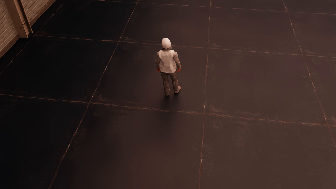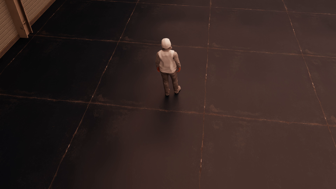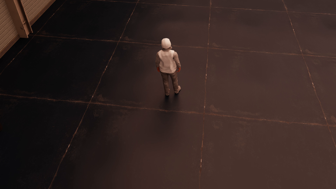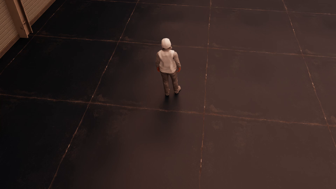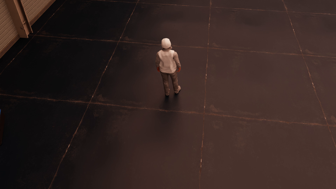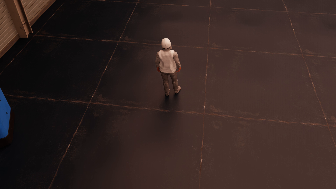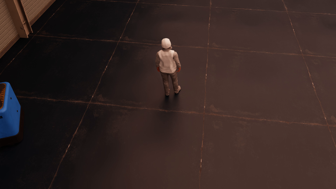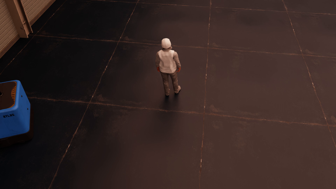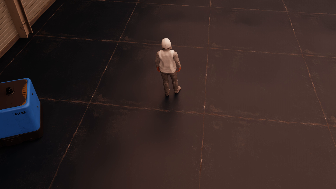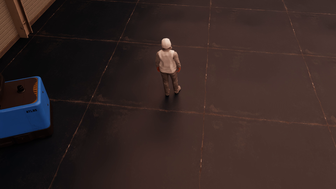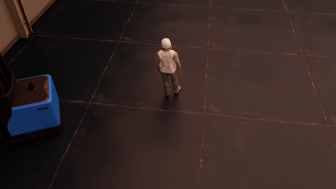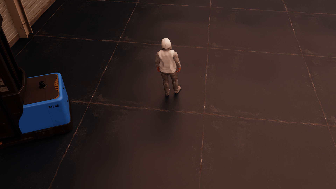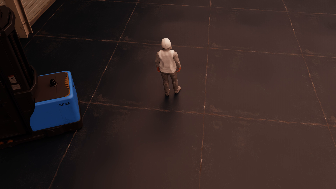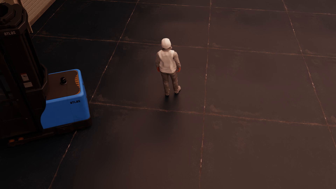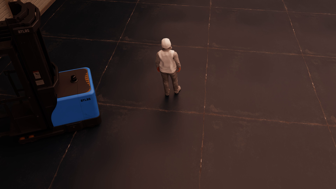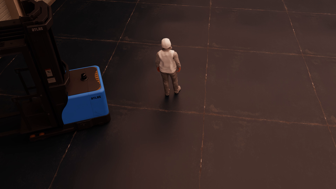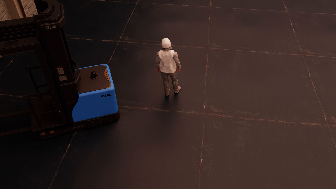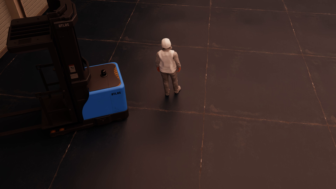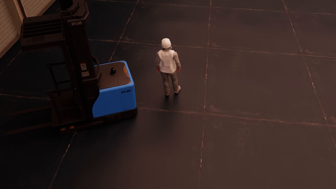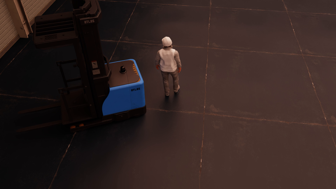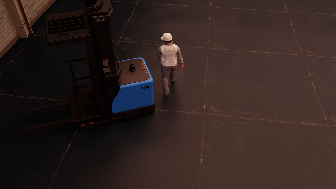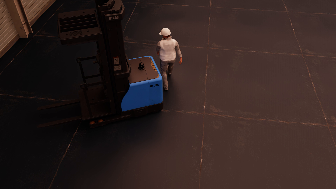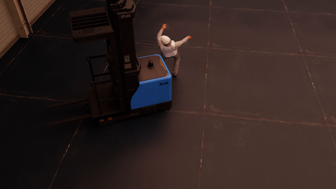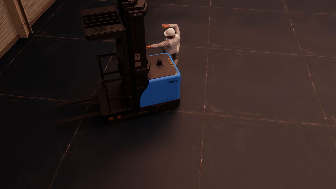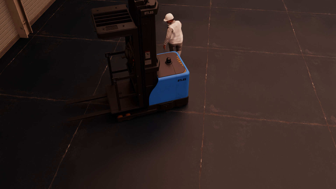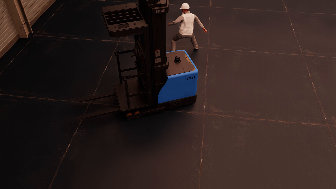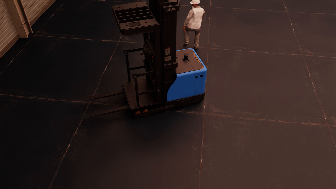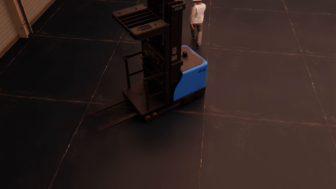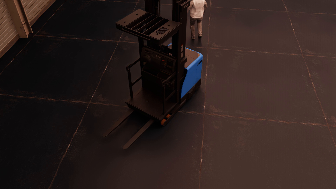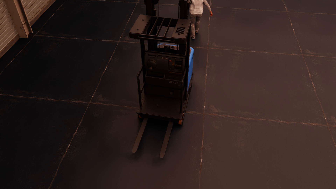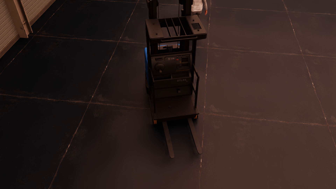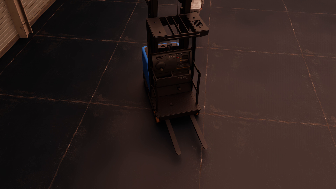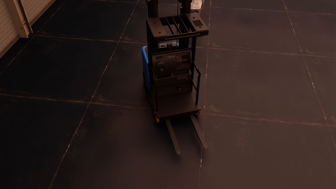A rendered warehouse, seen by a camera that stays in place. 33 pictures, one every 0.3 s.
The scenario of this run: Near miss between a forklift and a person.
